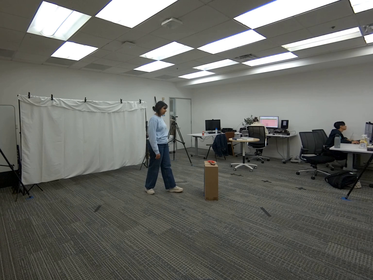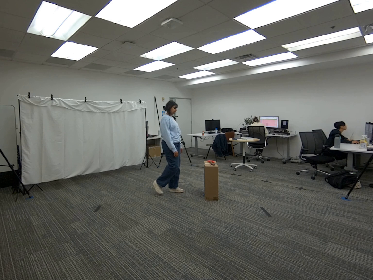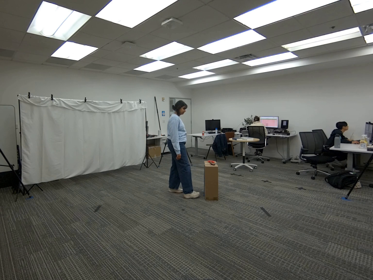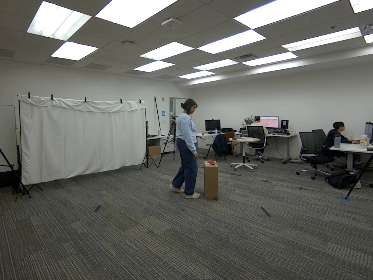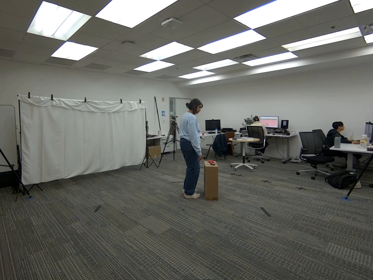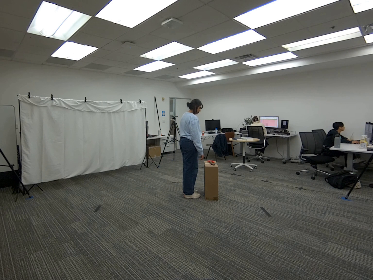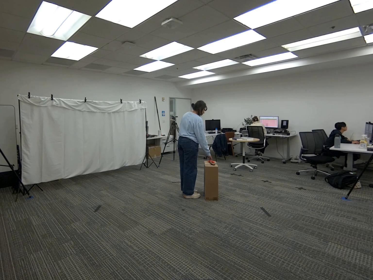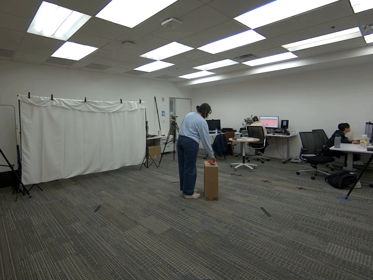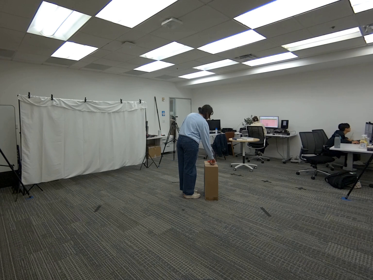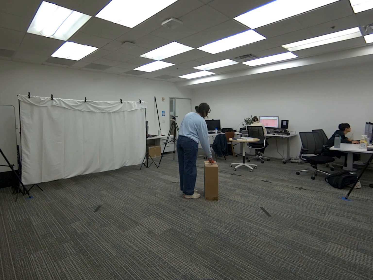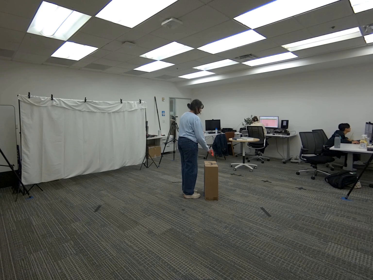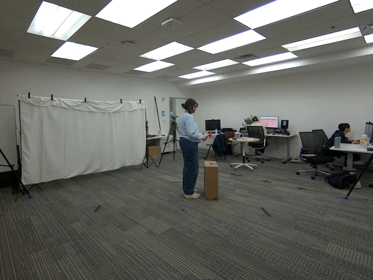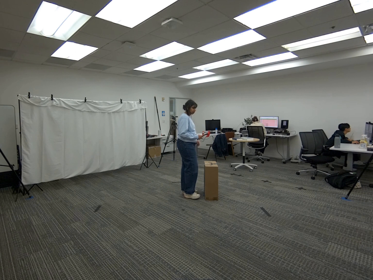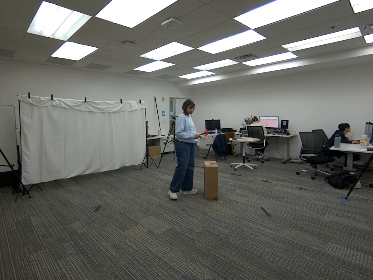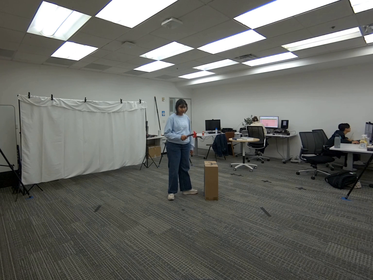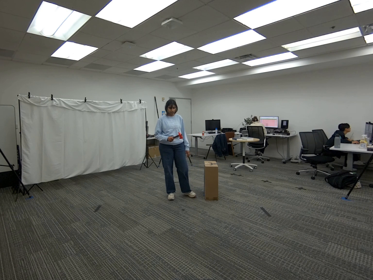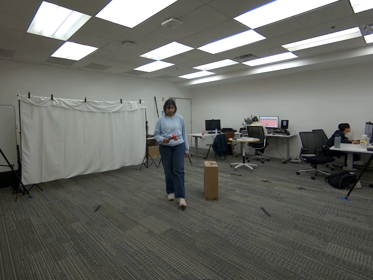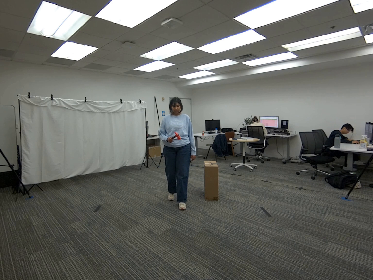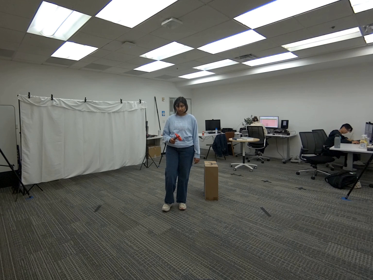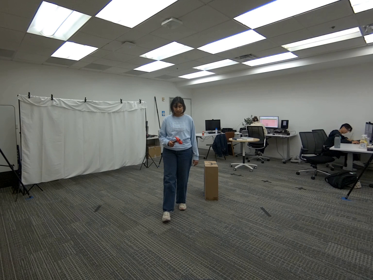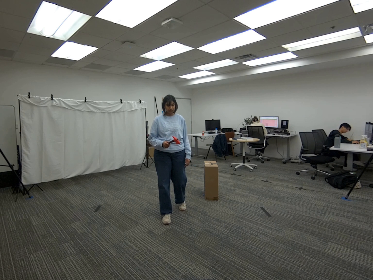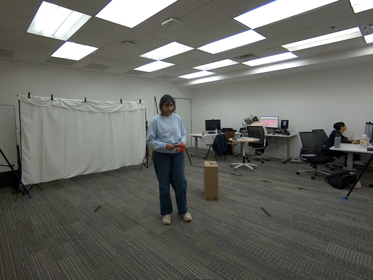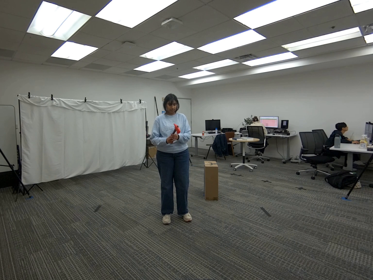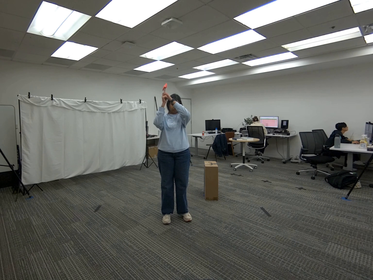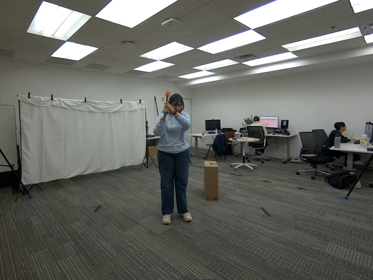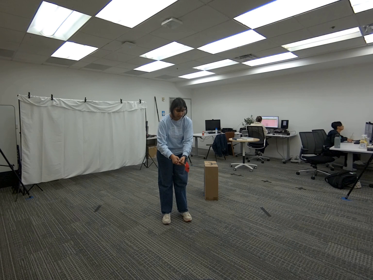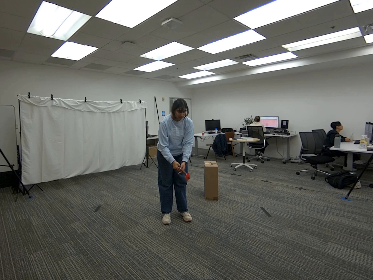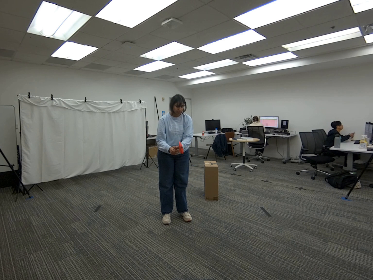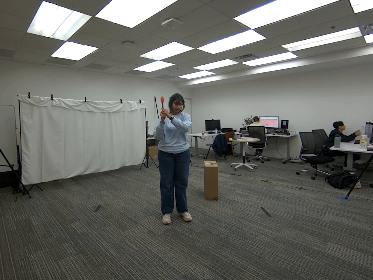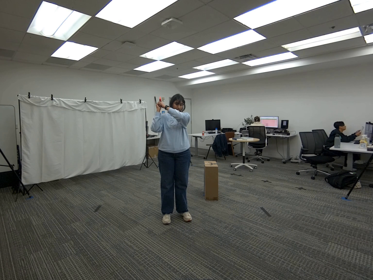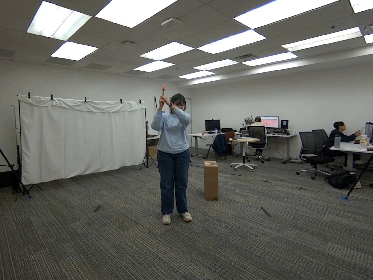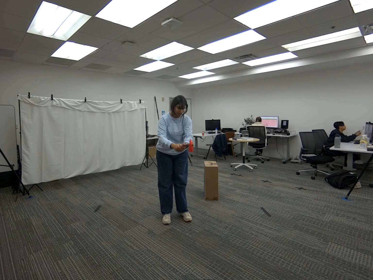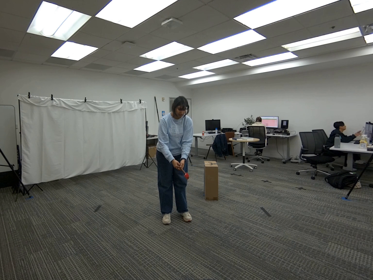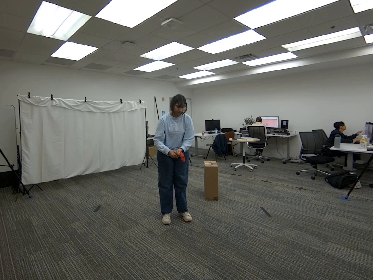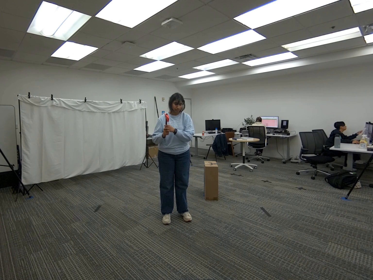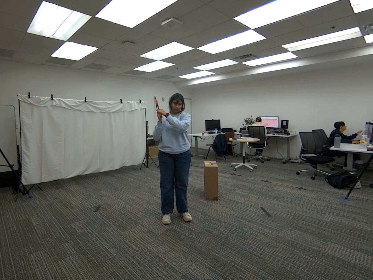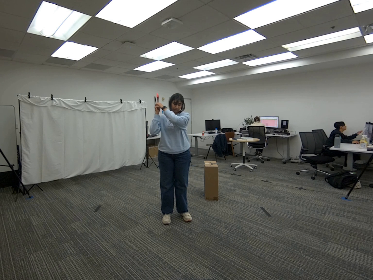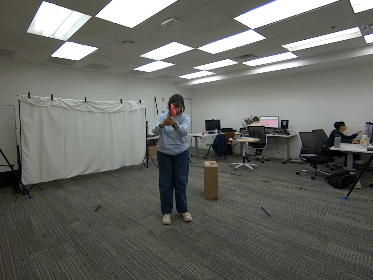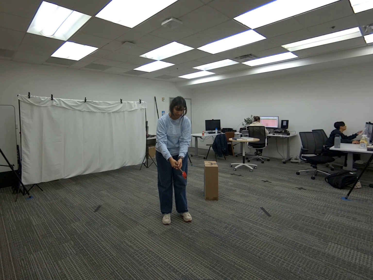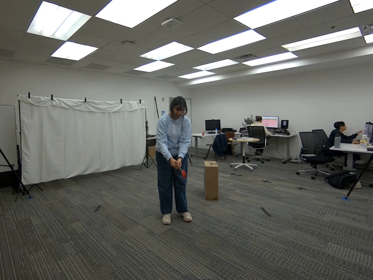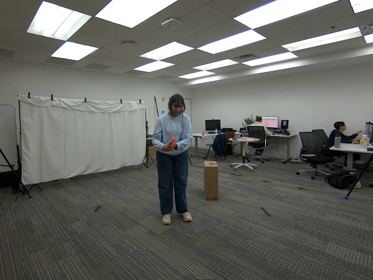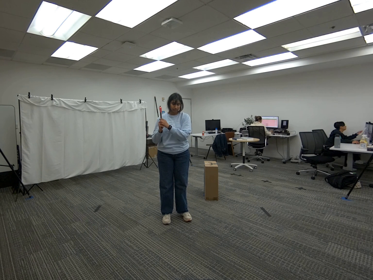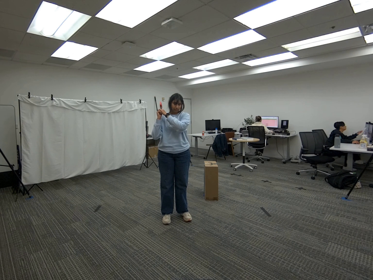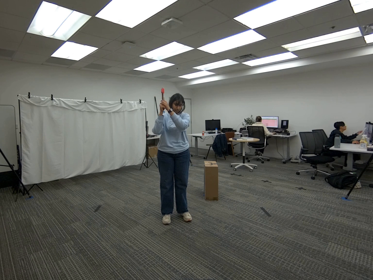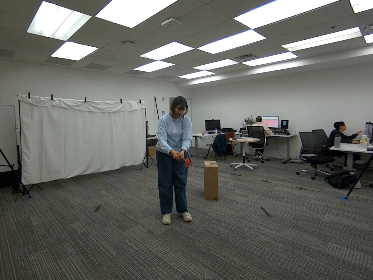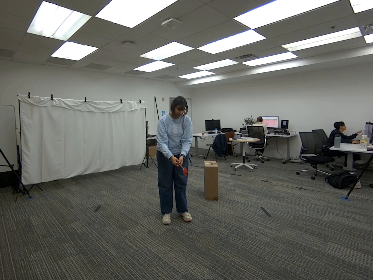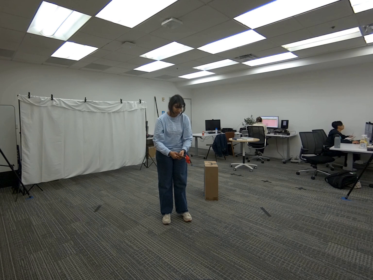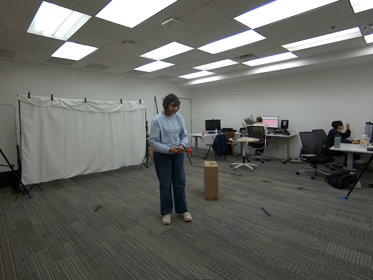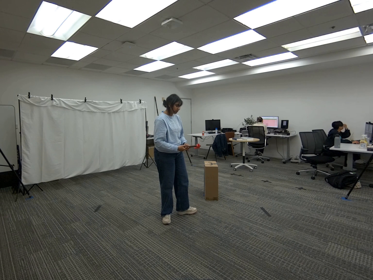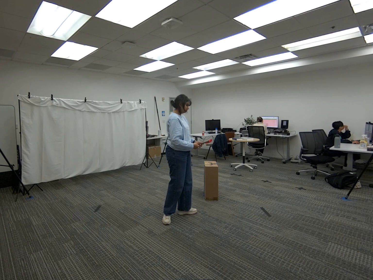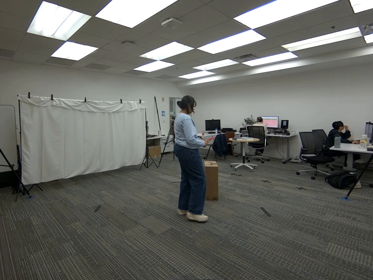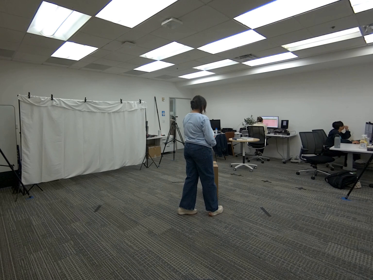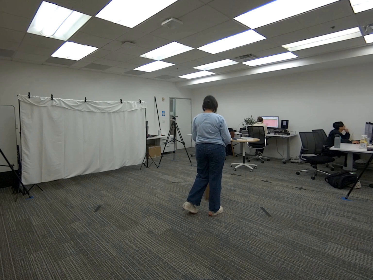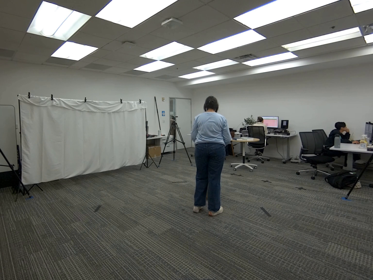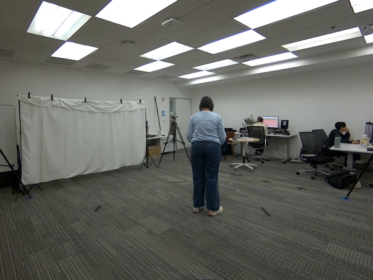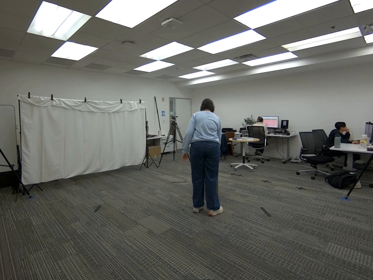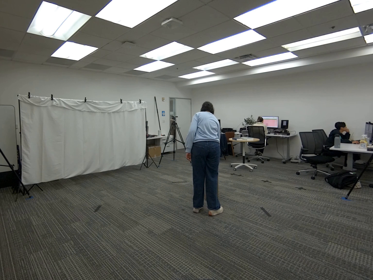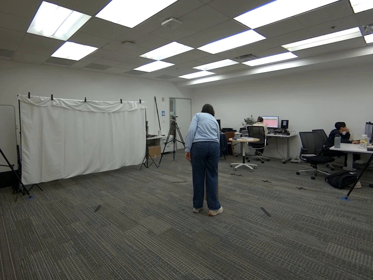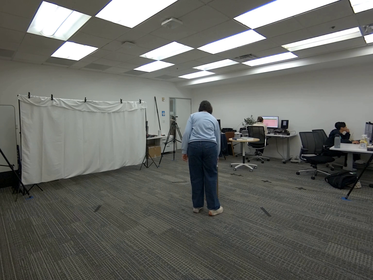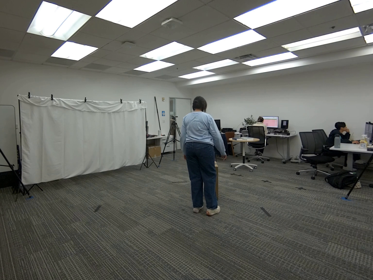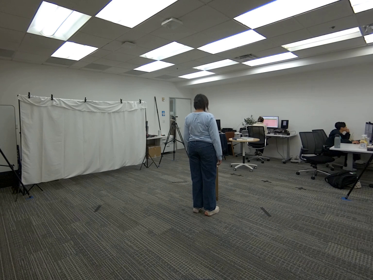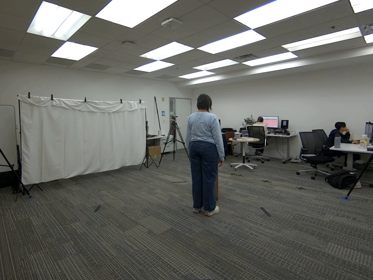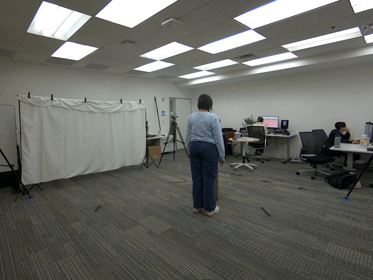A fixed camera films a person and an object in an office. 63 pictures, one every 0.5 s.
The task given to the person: Walk over to the hatchet on the big brown cardboard box and pick it up. Swing it through the air as if you are cutting something. When you’re finished, place the hatchet back on top of the cardboard box.
